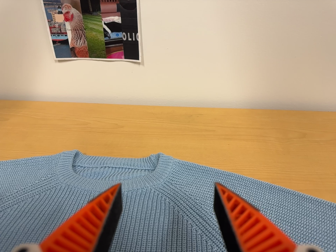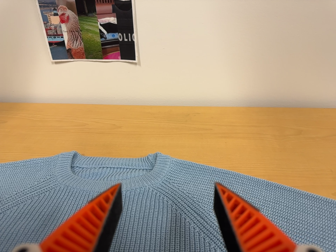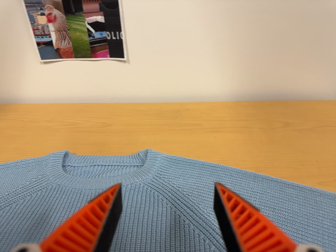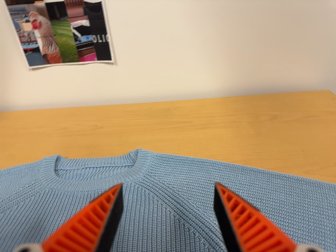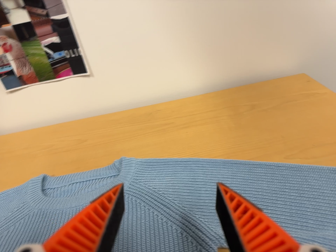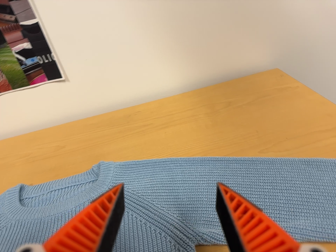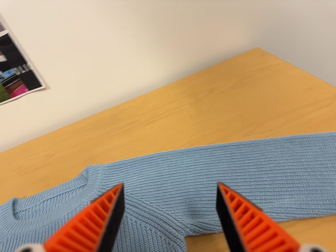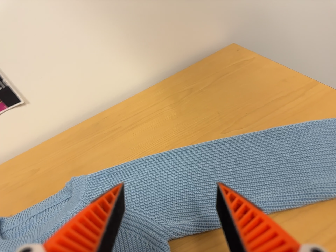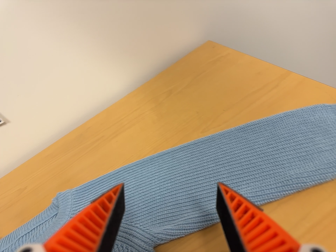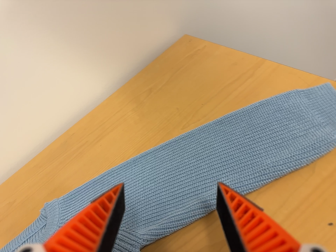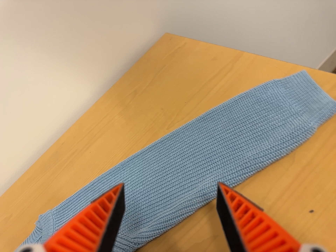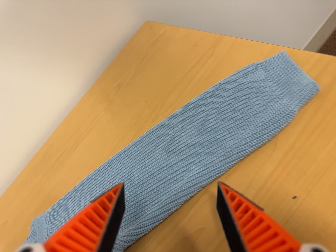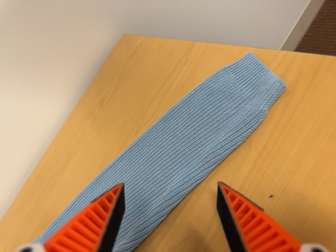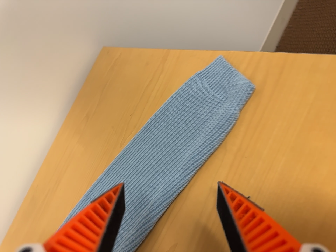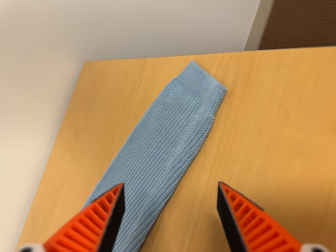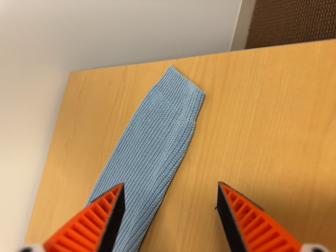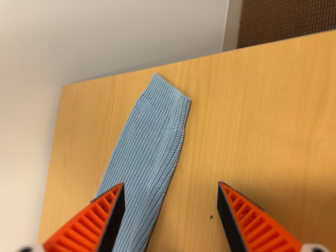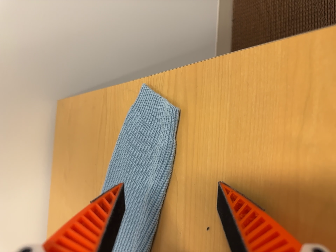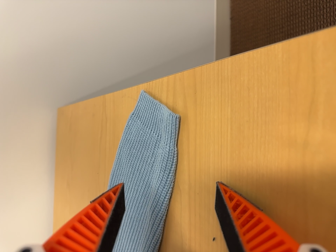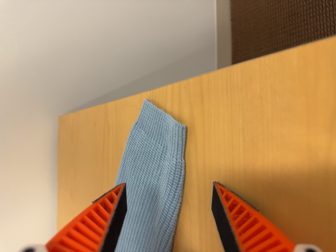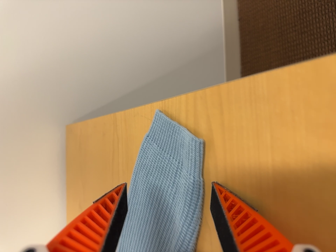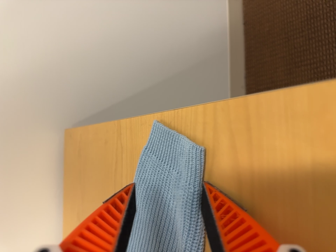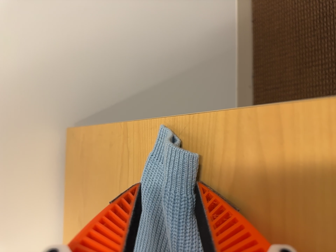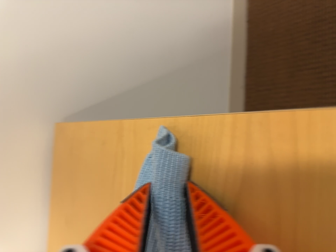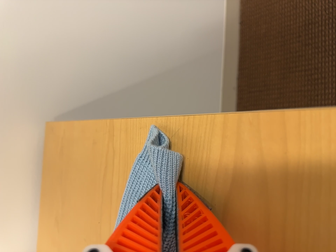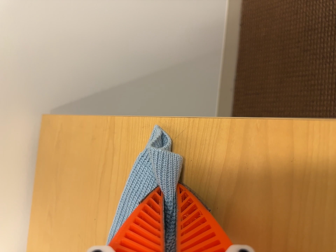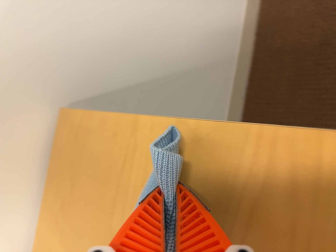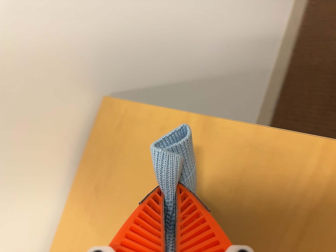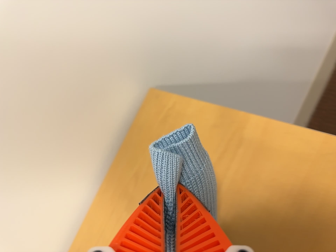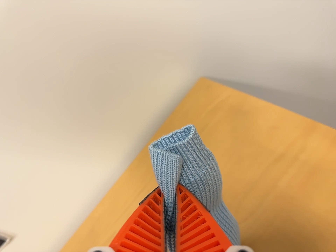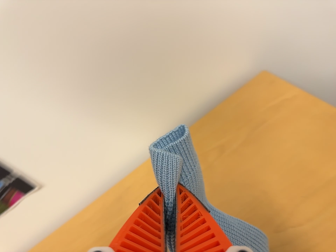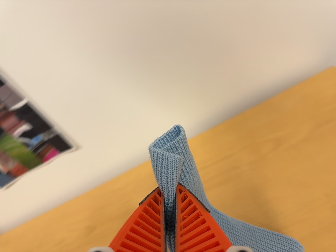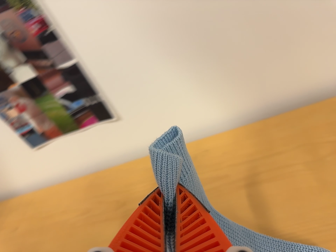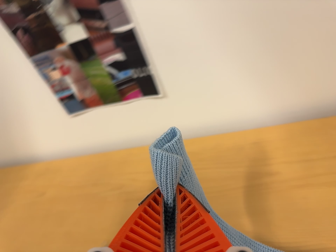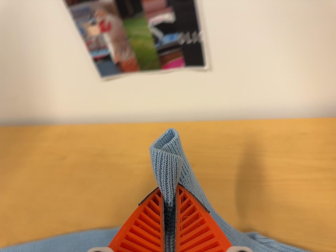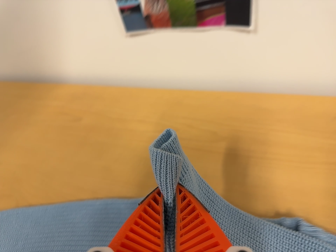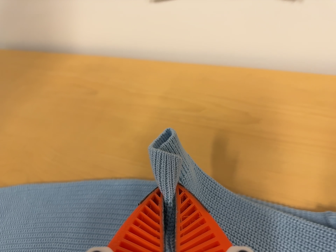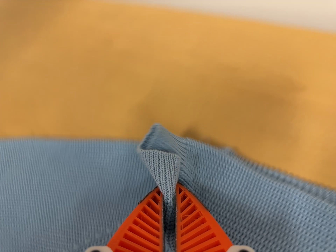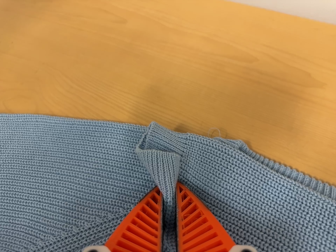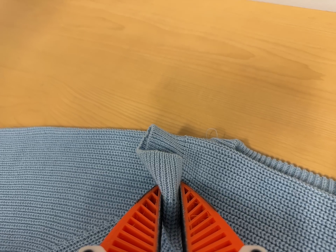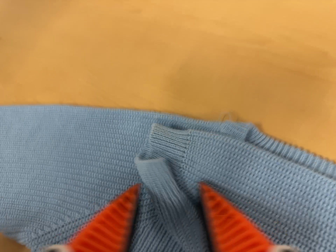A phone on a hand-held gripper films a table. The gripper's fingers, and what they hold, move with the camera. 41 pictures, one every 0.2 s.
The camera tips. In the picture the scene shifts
upward.
0.0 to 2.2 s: The scene slides to the left, as the camera pans about 10 degrees to its right. It travels to its right, about 24 cm, so close, fixed things drift to the left. Its aim tips toward the bottom of its view by about 10 degrees. It rolls about its line of sight by about 55 degrees, and the scene rotates counterclockwise.
2.2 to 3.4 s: The camera travels to its right and toward the top of its view, about 14 cm, so close, fixed things drift to the left. It rolls about its line of sight by about 35 degrees, and the scene rotates counterclockwise.
3.4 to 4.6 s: The camera travels forward, to its left and toward the top of its view, about 14 cm, so what stands in front looms larger.
4.6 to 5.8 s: The camera travels to its left, about 20 cm, so close, fixed things drift to the right. It rolls about its line of sight by about 35 degrees, and the scene rotates clockwise.
5.8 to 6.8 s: The camera pans to its left by about 15 degrees. It travels to its left and forward, about 36 cm, so close, fixed things drift to the right. Its aim tips toward the bottom of its view by about 15 degrees, and the scene shifts upward. It rolls about its line of sight by about 45 degrees, and the scene rotates clockwise.
6.8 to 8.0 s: The camera travels forward and to its left, about 16 cm, so what stands in front looms larger. Its aim tips toward the bottom of its view by about 20 degrees, and the scene shifts upward. It rolls about its line of sight by about 15 degrees, and the scene rotates clockwise.
The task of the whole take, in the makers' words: right arm across.
The film runs forward here.
